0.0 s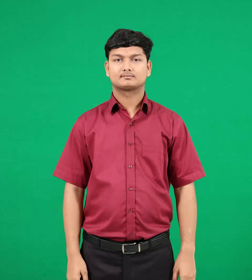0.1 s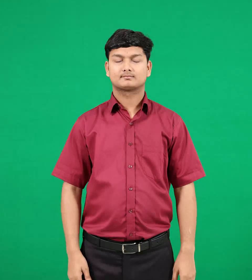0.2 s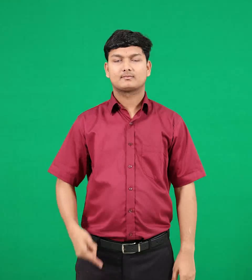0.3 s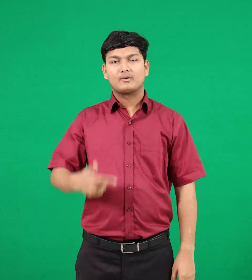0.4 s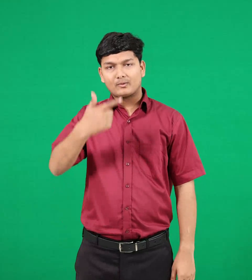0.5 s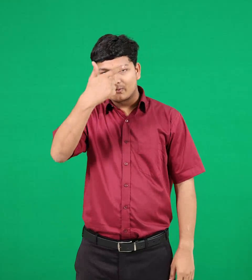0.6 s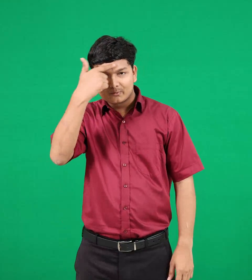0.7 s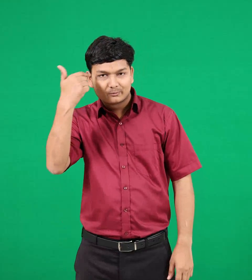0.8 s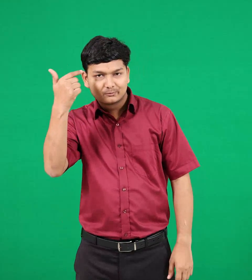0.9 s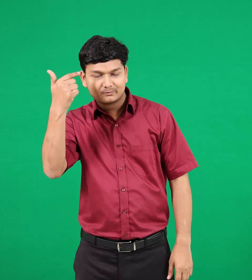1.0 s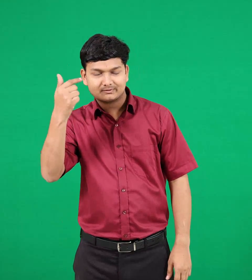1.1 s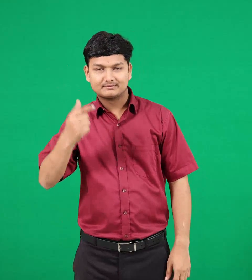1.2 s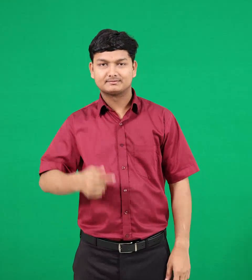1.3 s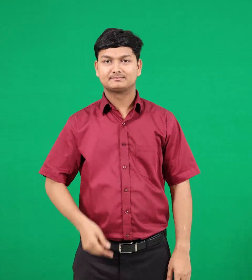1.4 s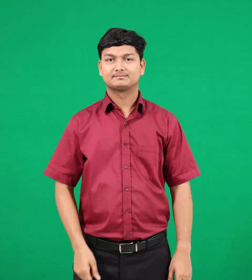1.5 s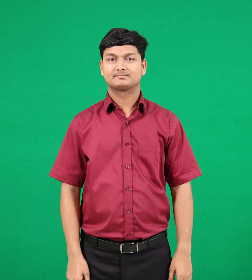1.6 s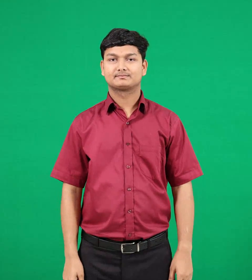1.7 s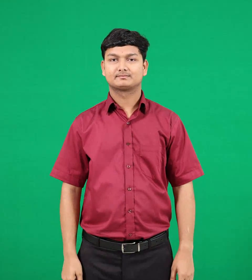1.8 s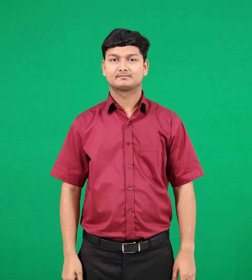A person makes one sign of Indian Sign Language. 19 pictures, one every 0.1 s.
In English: luck
